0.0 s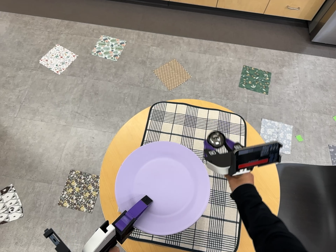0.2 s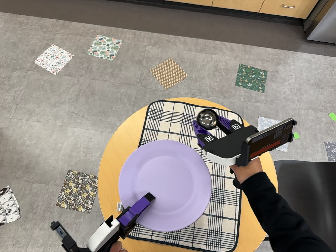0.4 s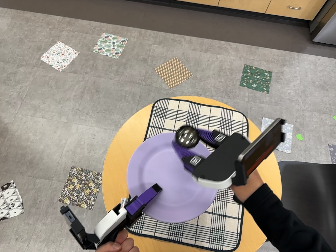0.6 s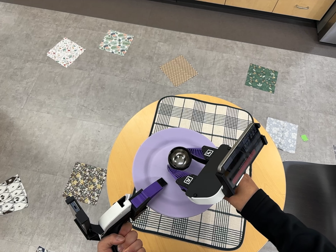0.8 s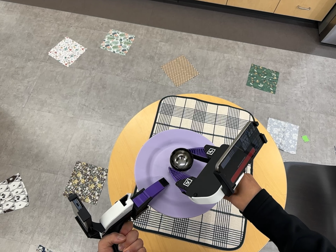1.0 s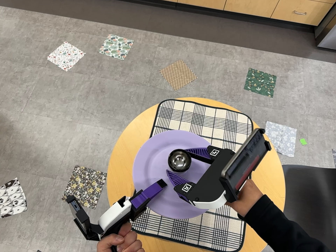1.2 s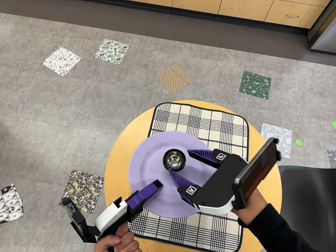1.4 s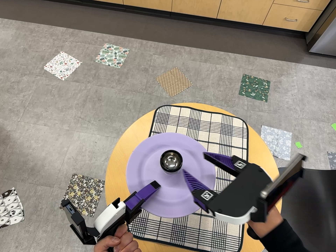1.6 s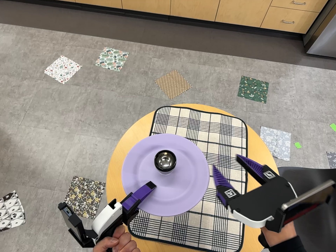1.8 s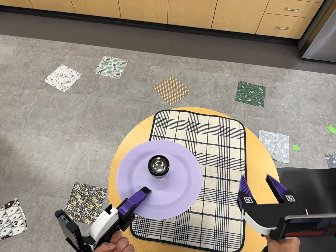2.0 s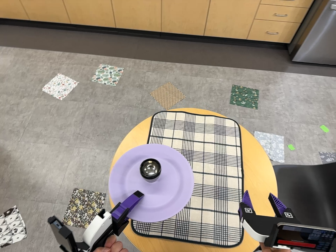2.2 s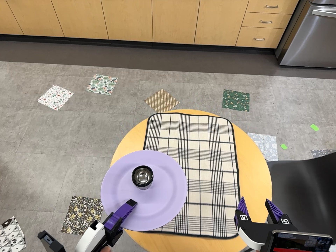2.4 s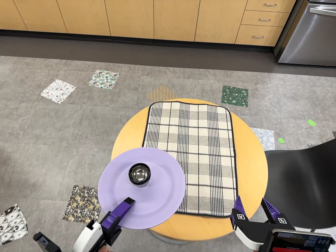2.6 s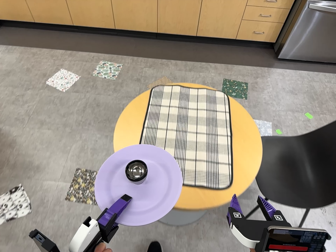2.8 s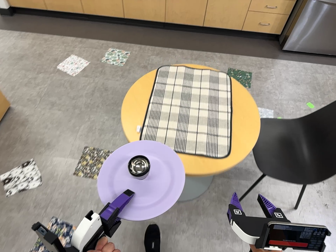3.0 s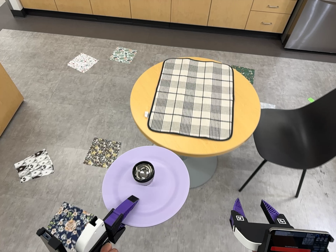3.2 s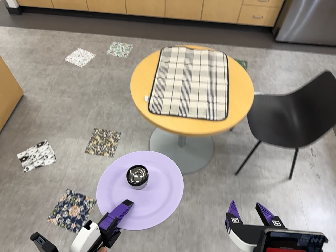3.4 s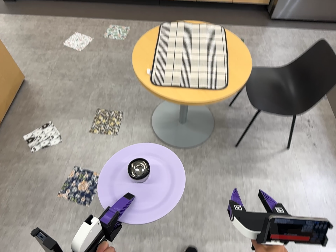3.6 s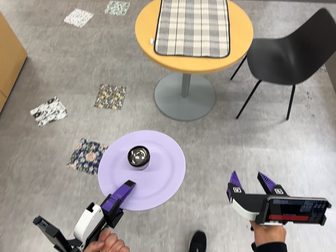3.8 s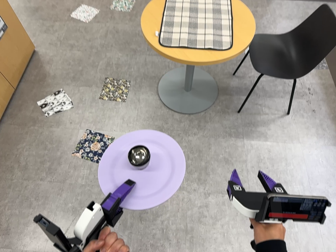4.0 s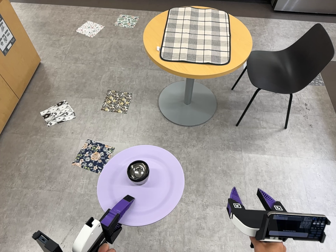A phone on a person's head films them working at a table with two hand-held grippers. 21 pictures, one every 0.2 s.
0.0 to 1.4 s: The camera shifts only a little, or ends up much as it began.
1.4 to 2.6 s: The camera travels toward the bottom of its view and backward, about 40 cm, so close, fixed things drift upward. Its aim tips toward the top of its view by about 10 degrees.
2.6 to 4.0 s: The camera travels toward the bottom of its view and backward, about 80 cm, so close, fixed things drift upward.
The film runs backward here.
